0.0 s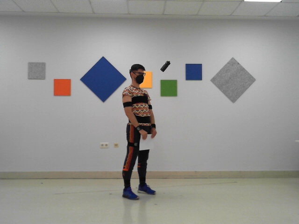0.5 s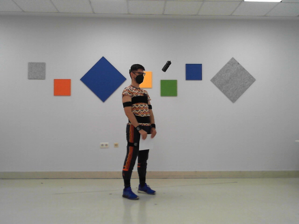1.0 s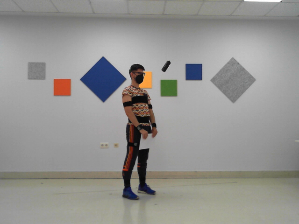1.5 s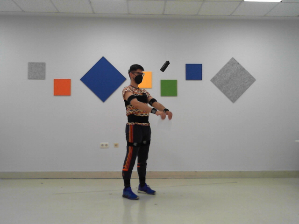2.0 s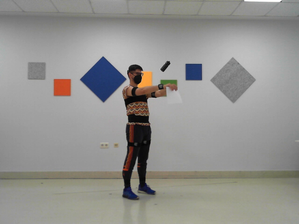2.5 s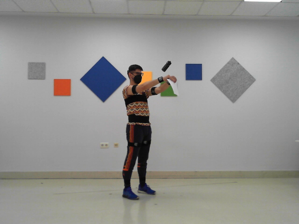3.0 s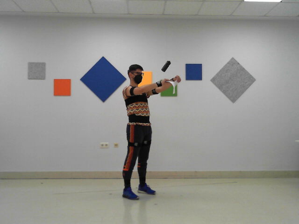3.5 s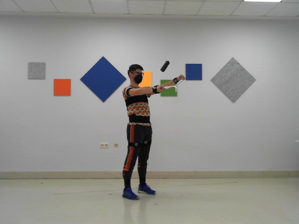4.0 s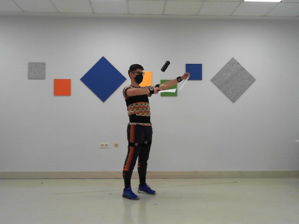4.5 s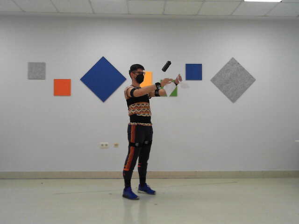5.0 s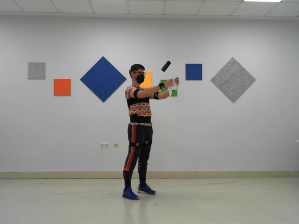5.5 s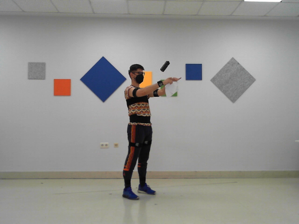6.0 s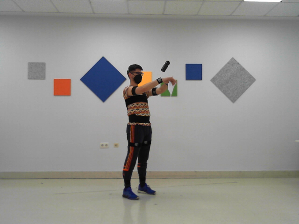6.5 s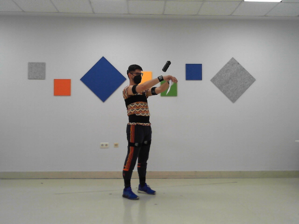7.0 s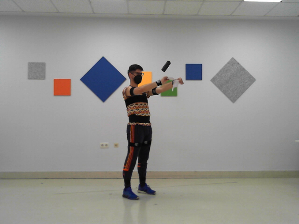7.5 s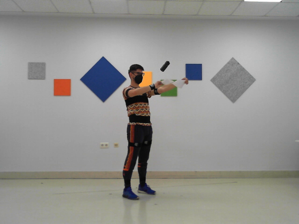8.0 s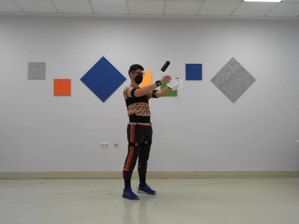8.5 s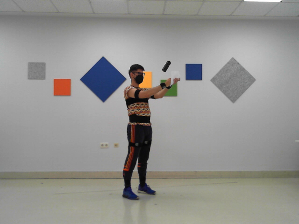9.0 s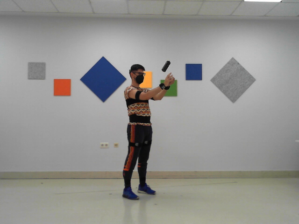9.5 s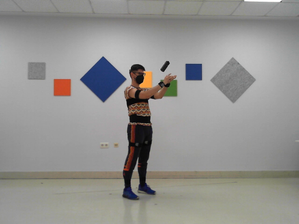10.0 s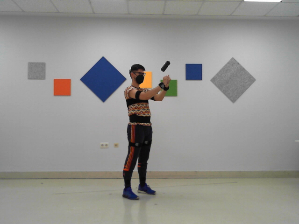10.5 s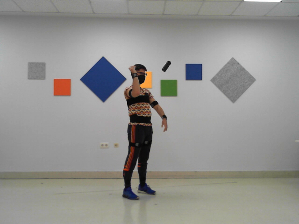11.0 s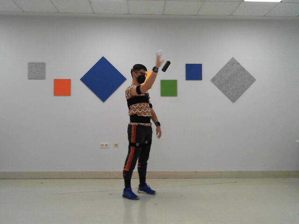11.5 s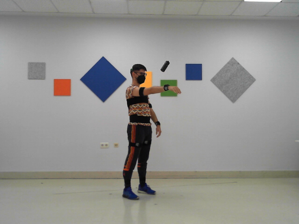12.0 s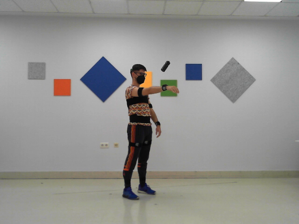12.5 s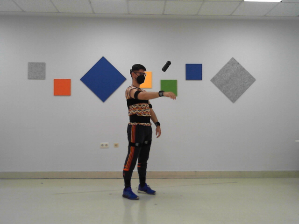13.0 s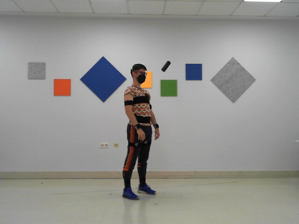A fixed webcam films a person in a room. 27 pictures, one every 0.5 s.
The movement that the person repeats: Tear a paper in 4 pieces, make a ball and throw it.
